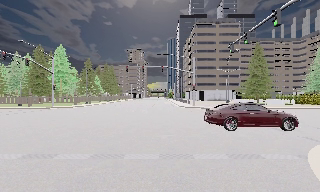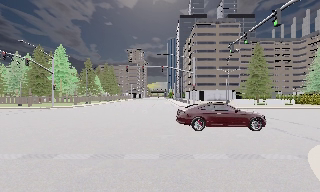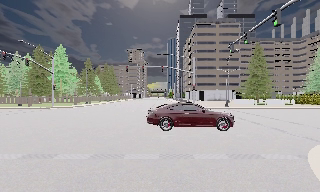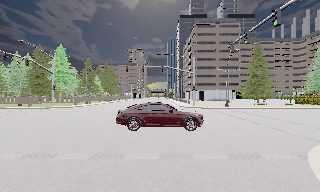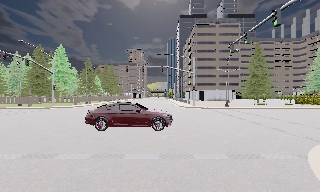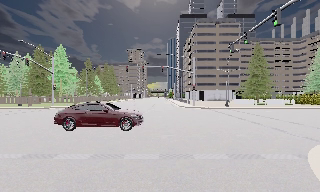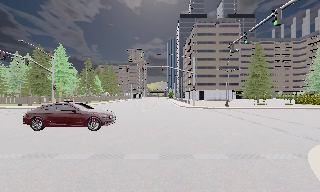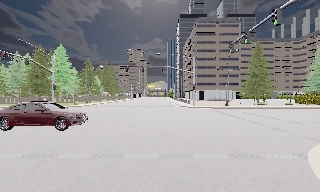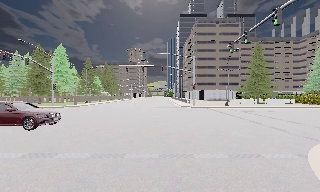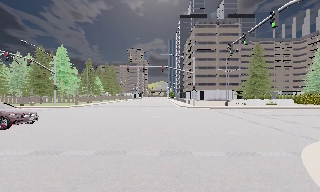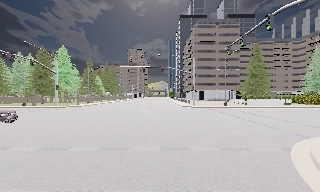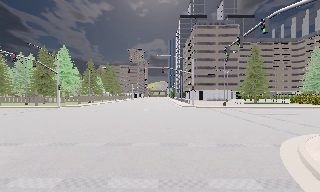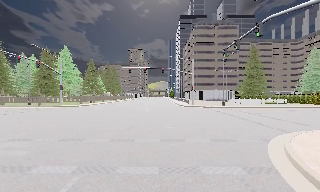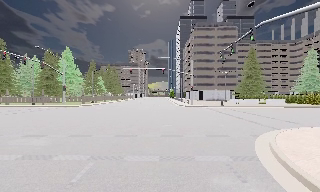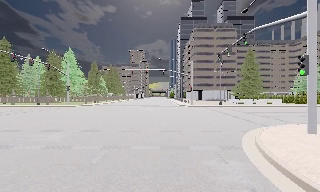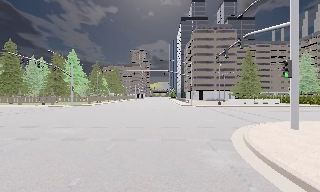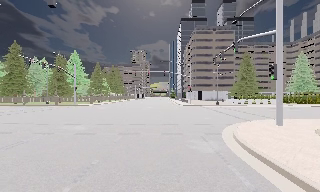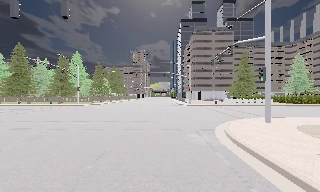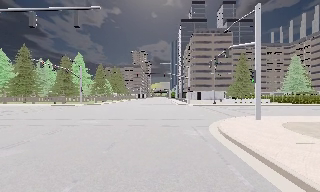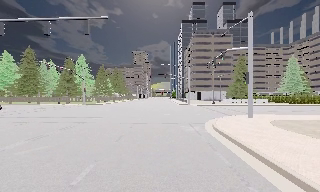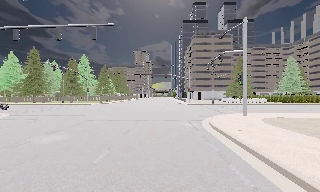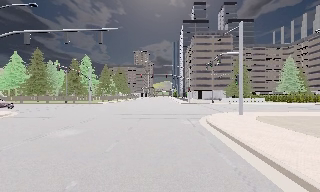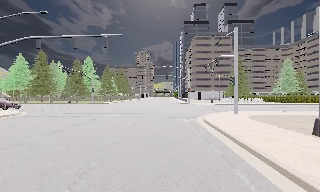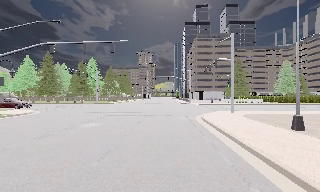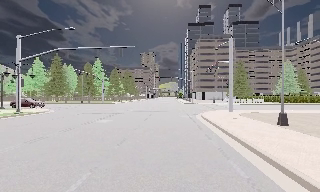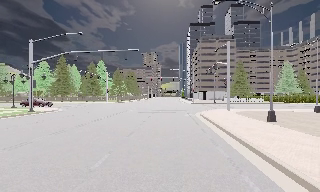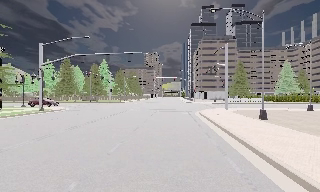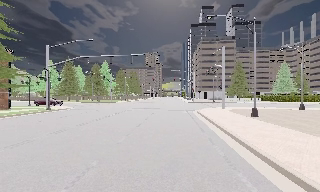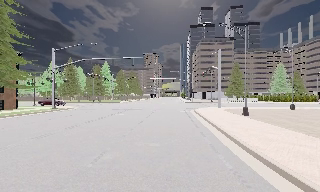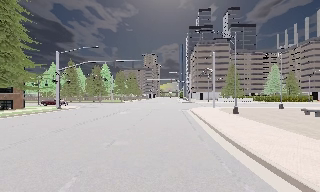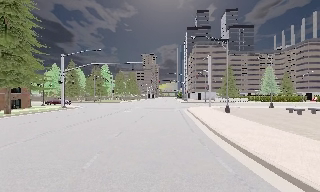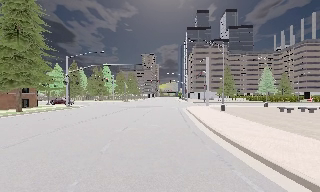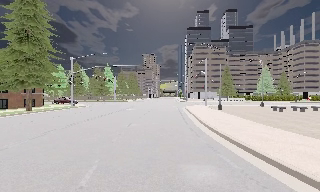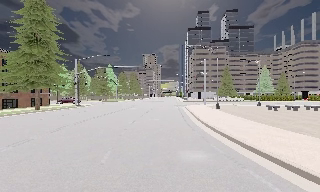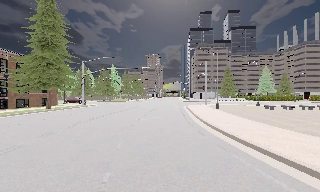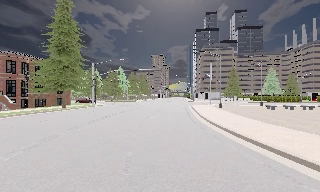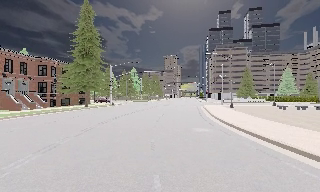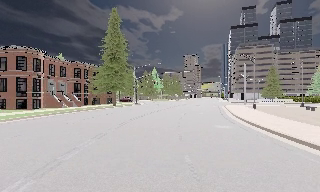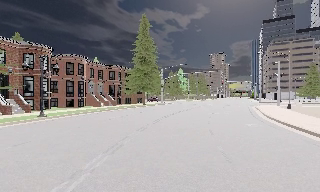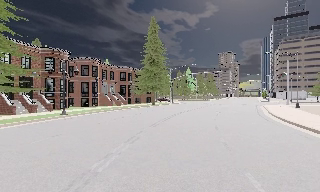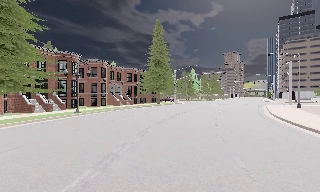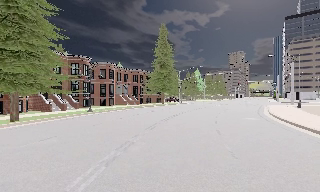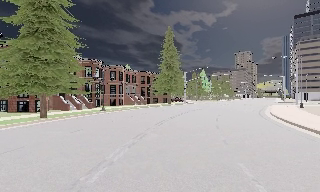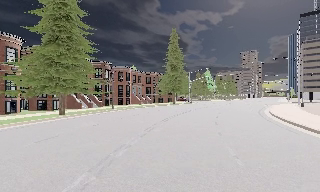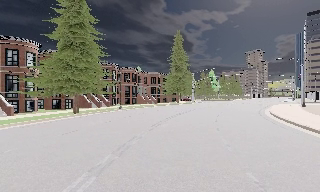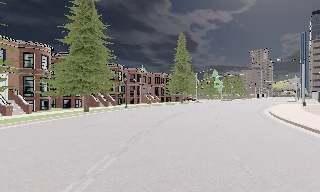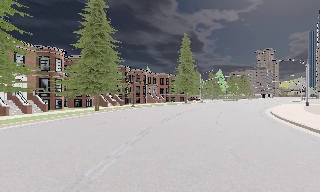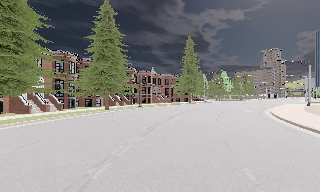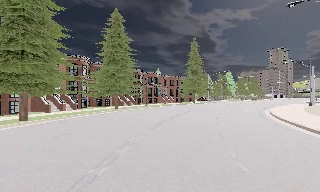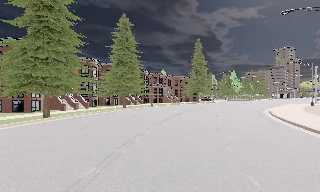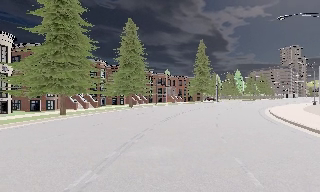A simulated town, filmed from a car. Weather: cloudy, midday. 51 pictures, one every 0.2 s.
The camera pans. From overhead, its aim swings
counterclockwise.
The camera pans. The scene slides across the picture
to the right.
0.0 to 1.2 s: The camera keeps its place and its aim.
1.2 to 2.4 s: The camera travels backward, about 1.5 m, so what stands in front gets smaller. It gains speed.
2.4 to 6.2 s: The camera travels backward, about 20 m, so what stands in front gets smaller.
6.2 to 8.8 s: The camera pans to its left, which is counterclockwise from overhead, by about 35 degrees. It travels backward, about 16 m.
8.8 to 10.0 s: The camera travels backward, about 7 m, so what stands in front gets smaller.
The film runs backward here.
